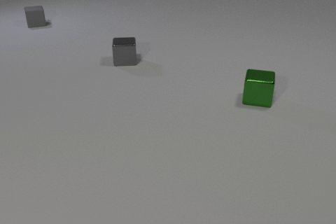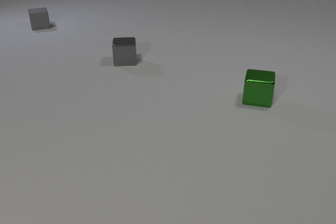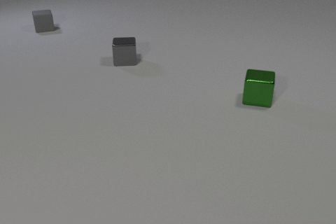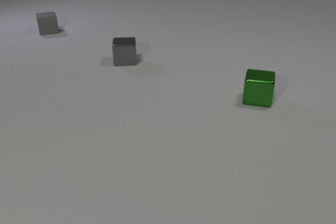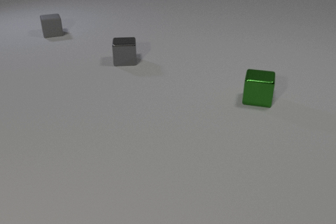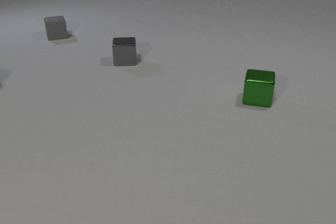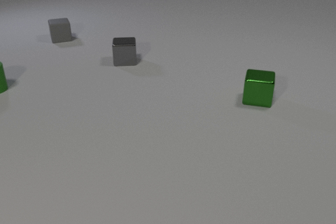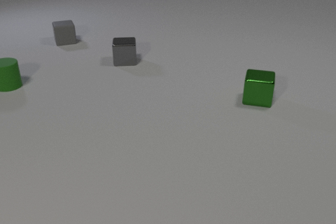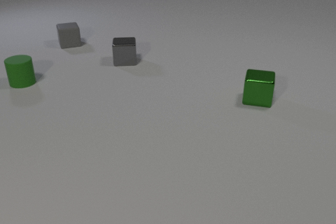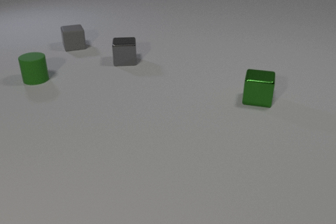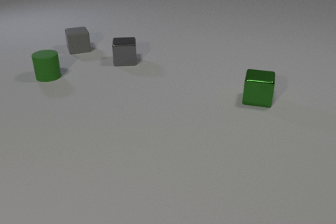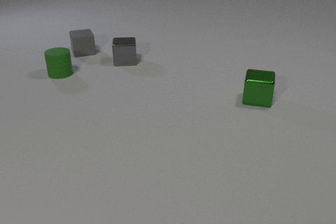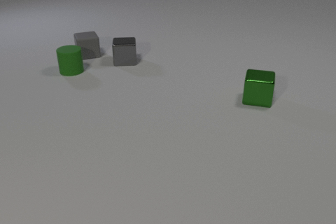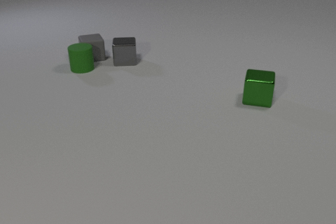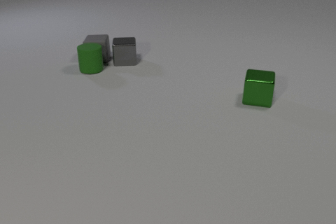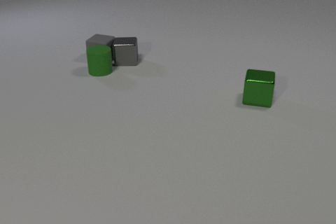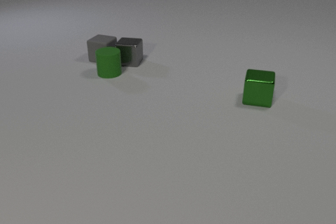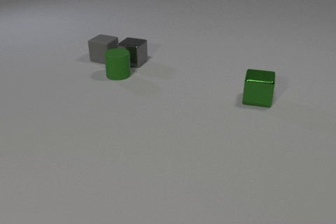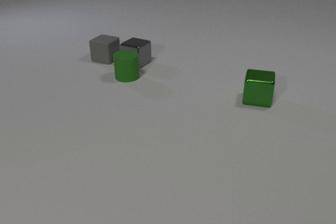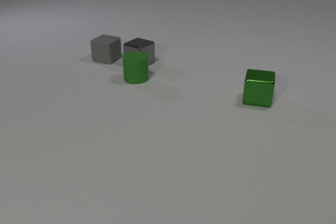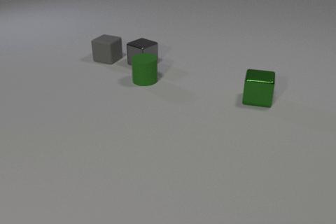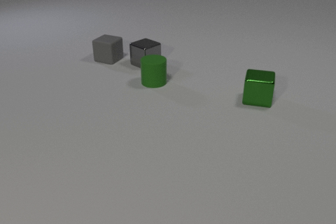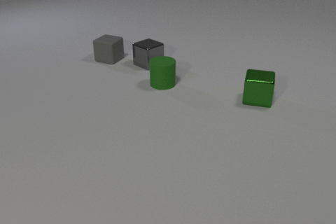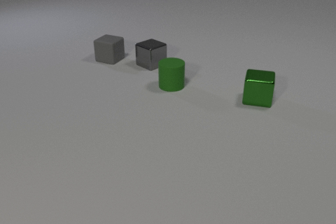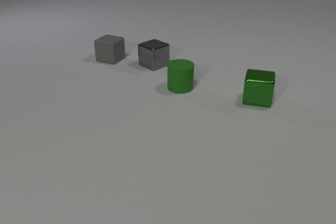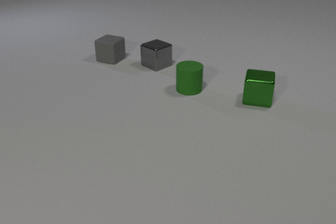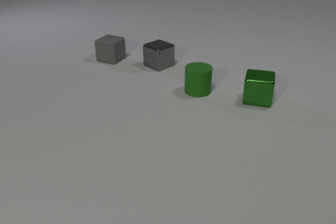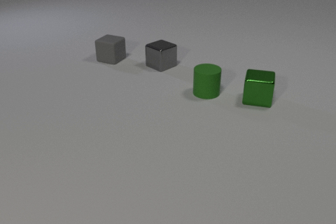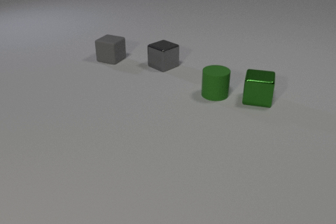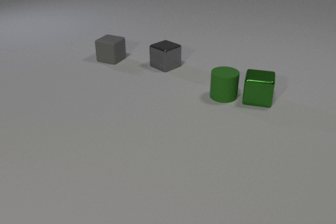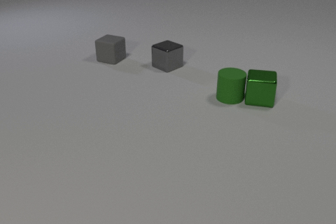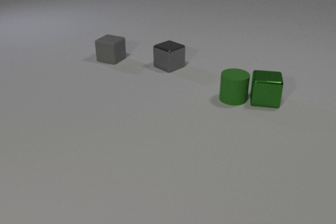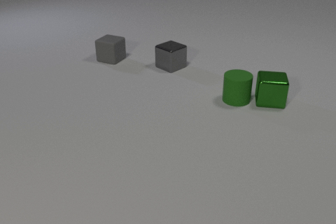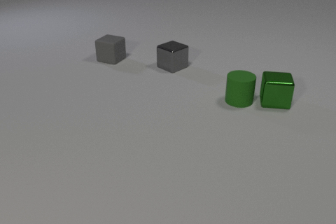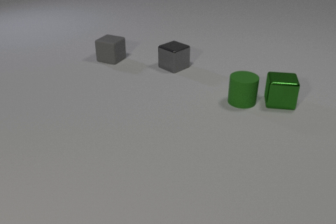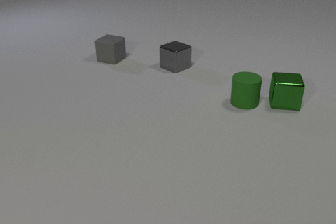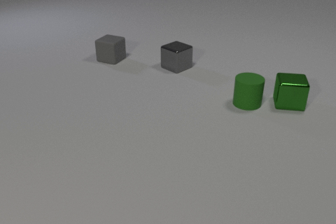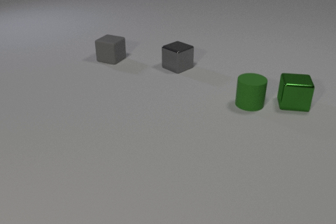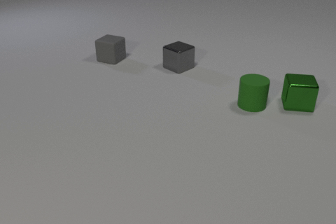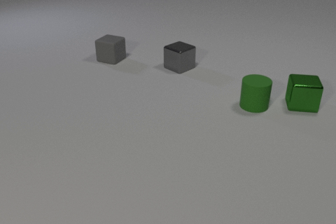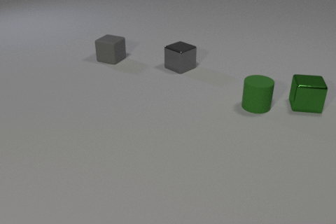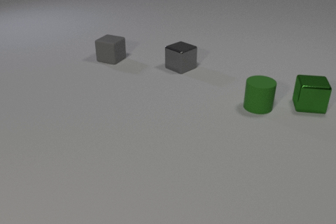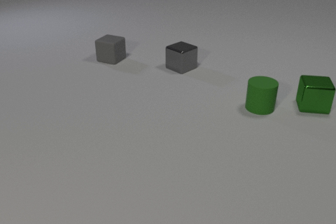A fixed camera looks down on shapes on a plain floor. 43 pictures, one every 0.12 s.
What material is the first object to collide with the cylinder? rubber.
Are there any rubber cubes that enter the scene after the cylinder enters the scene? no.
Are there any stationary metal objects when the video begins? yes.
0.00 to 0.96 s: The green rubber cylinder comes in at the left edge, slides to the right. The gray rubber cube slides toward the camera and to the right.
0.96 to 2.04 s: The green rubber cylinder slides to the right. The gray rubber cube slides toward the camera and to the right, spins clockwise seen from above by about 45 degrees, its near face sliding to the left. The gray metal cube slides to the right, spins clockwise seen from above by about 30 degrees, its near face sliding to the left. The green rubber cylinder and the gray rubber cube collide. The gray rubber cube and the gray metal cube collide.
2.04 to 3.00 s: The green rubber cylinder slides to the right and toward the camera. The gray rubber cube slides to the right. The gray metal cube slides to the right, spins clockwise seen from above by about 30 degrees, its near face sliding to the left.
3.00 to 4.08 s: The green rubber cylinder slides to the right. The gray metal cube slides to the right. The green metal cube slides to the right. The green rubber cylinder and the green metal cube collide.
4.08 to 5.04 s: The green rubber cylinder slides to the right and toward the camera. The gray metal cube slides to the right. The green metal cube slides to the right.
